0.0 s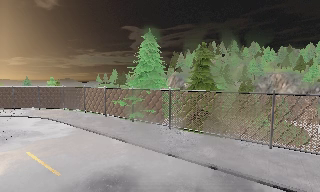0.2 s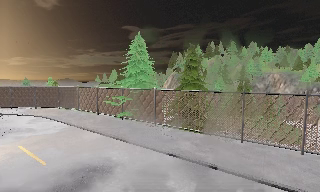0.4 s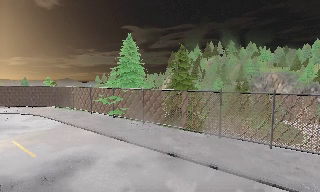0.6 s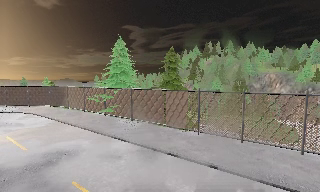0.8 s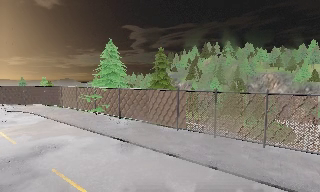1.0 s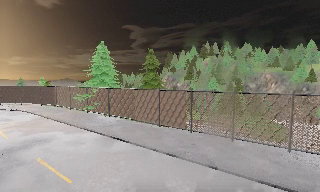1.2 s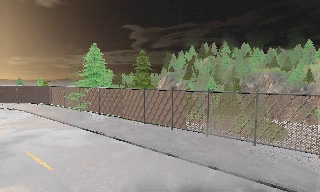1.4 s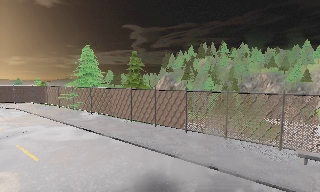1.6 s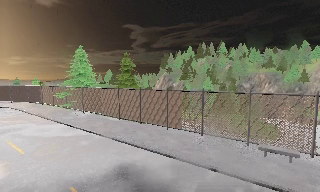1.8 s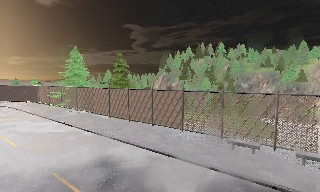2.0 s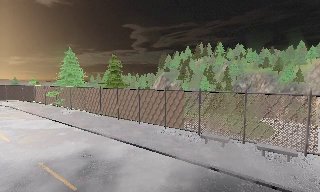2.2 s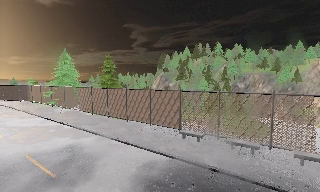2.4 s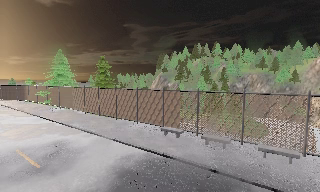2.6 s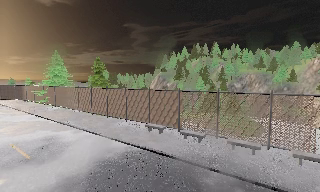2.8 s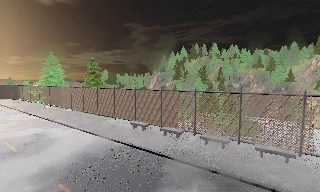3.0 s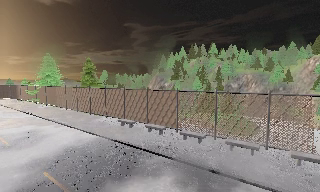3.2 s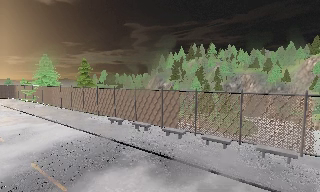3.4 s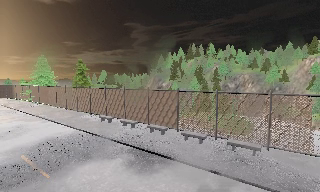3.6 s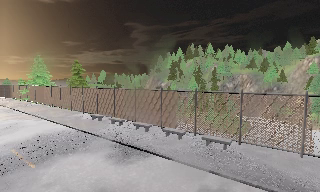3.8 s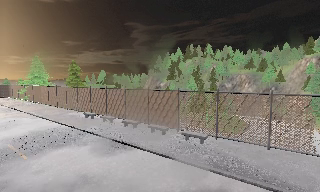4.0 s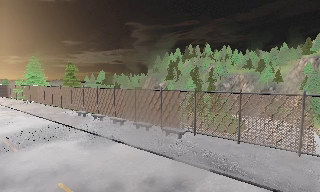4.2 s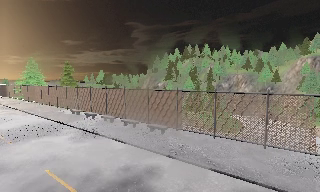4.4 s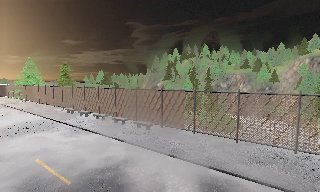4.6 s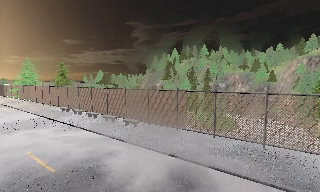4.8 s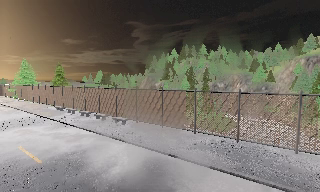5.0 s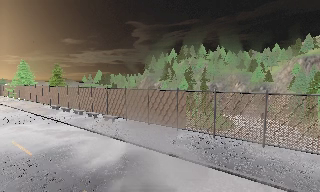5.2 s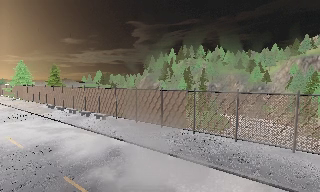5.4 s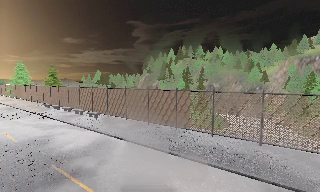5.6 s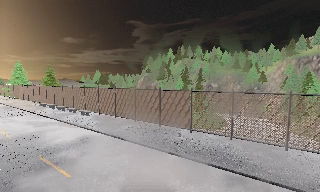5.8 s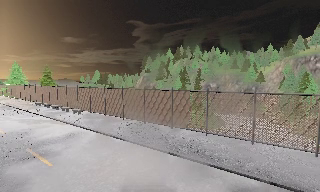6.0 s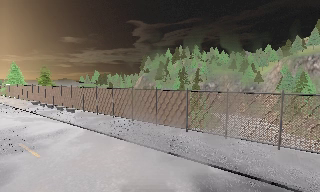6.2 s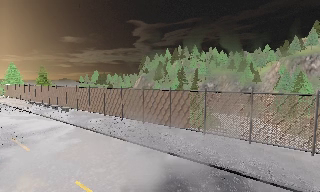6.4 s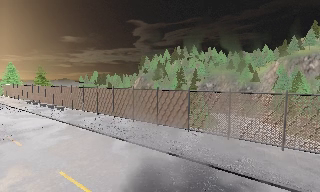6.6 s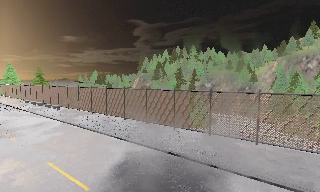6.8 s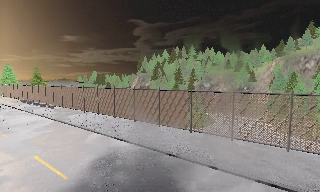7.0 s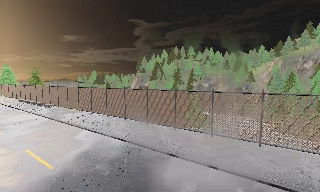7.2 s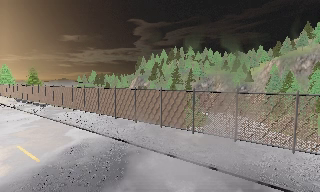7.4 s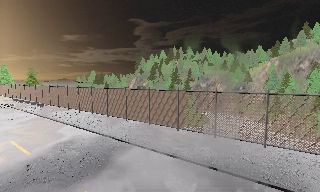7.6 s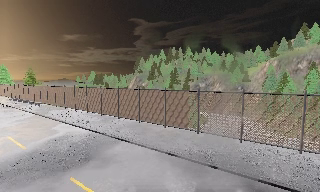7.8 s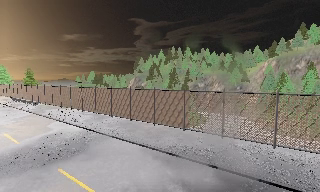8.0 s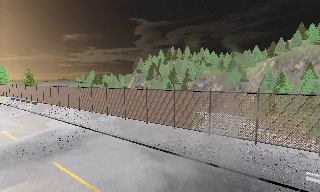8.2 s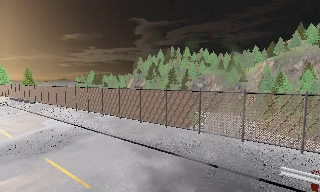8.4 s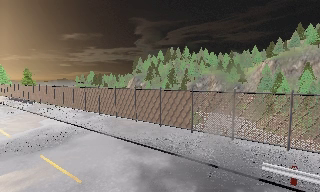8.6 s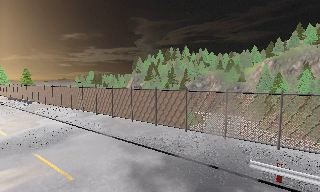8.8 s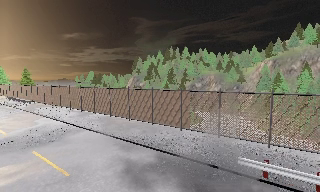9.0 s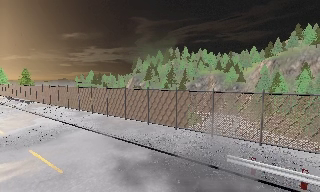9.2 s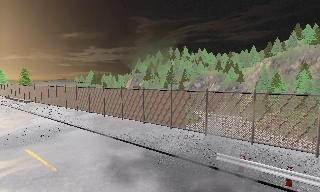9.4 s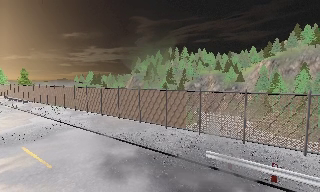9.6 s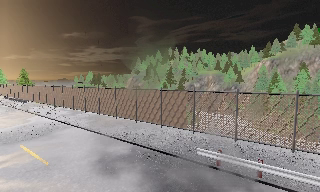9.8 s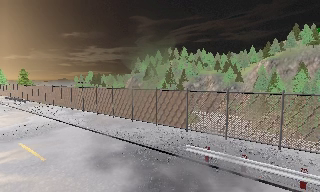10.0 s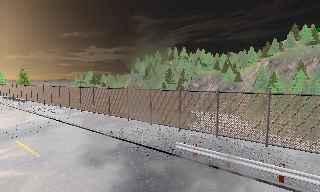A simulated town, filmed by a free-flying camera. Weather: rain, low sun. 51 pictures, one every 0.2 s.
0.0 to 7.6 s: The camera travels to its right and backward, about 55 m, so close, fixed things drift to the left.
7.6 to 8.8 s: The camera travels to its right and backward, about 4 m, so close, fixed things drift to the left. It loses speed.
8.8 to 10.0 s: The camera travels to its right and backward, about 3 m, so close, fixed things drift to the left.
The film runs forward here.
